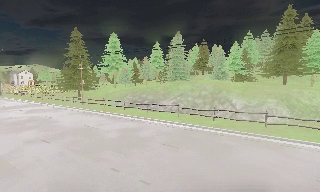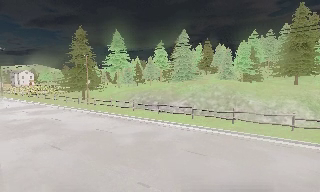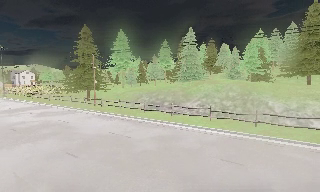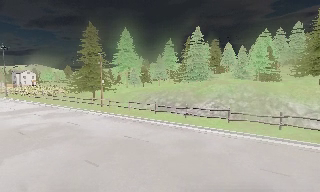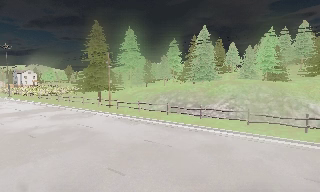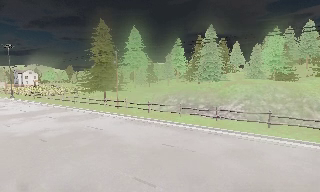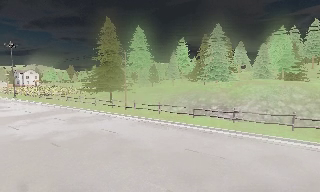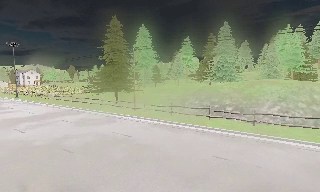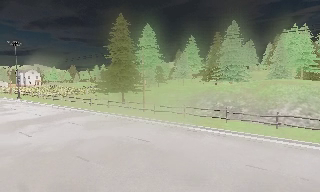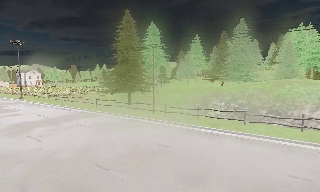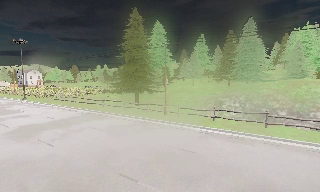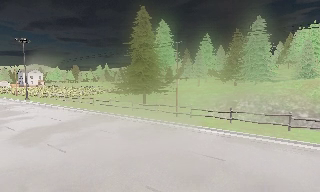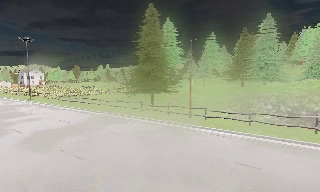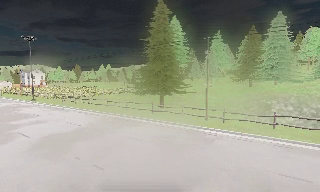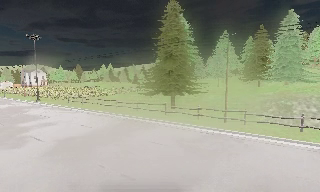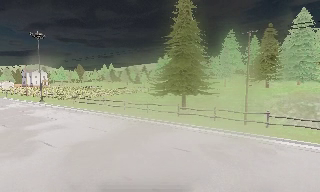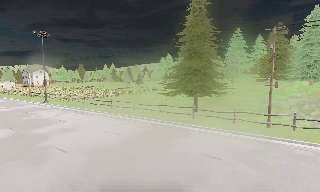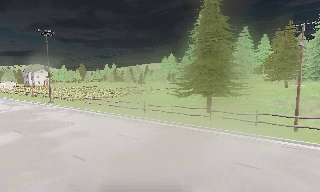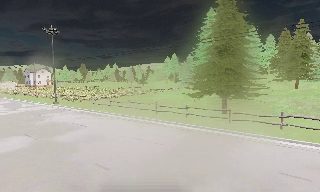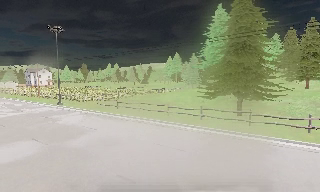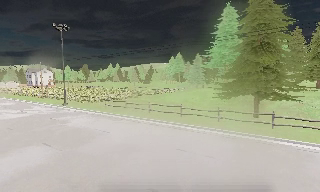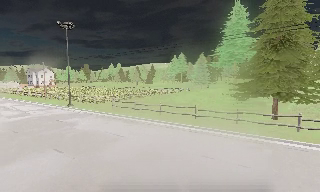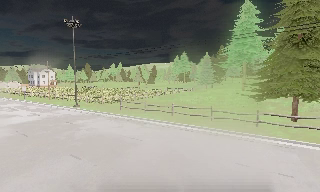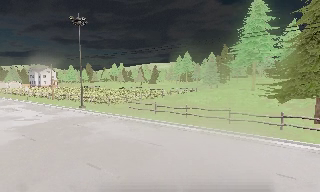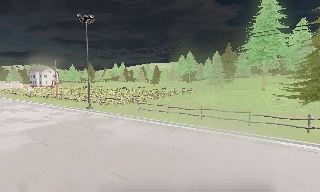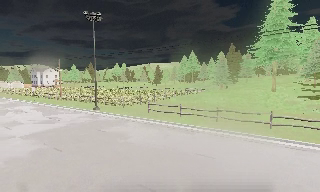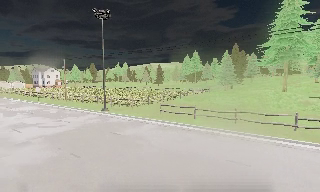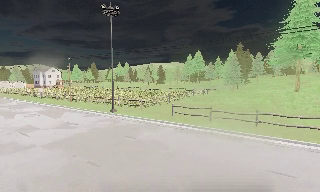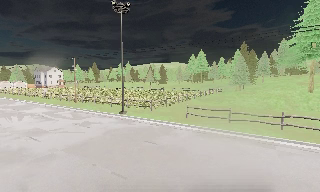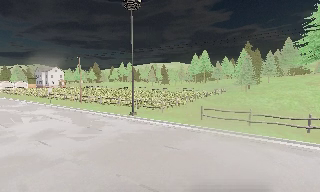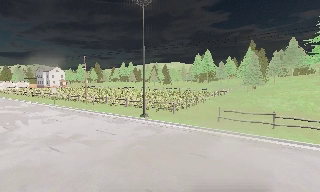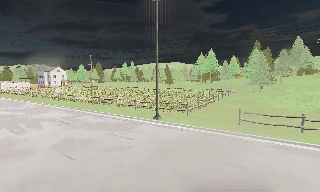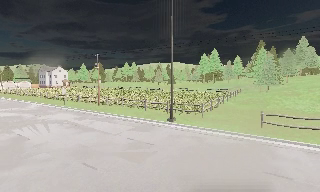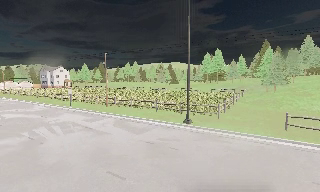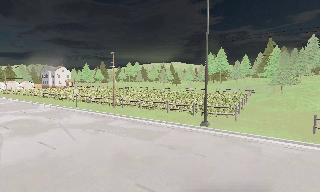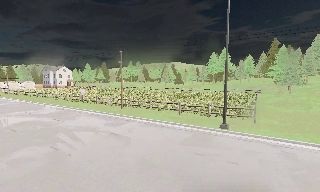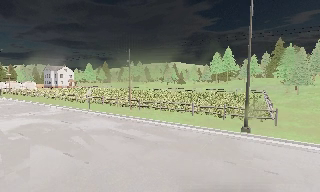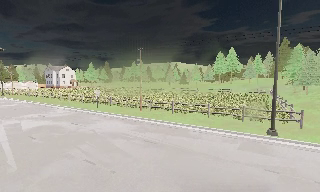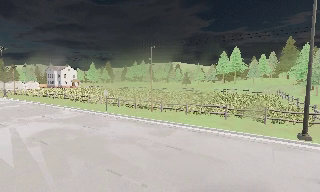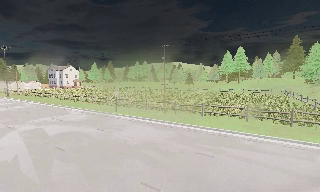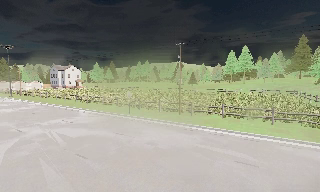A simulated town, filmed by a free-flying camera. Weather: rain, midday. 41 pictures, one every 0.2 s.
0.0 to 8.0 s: The camera travels to its left and forward, about 60 m, so close, fixed things drift to the right.
The film runs forward here.
